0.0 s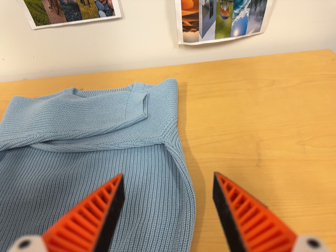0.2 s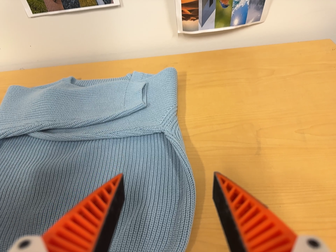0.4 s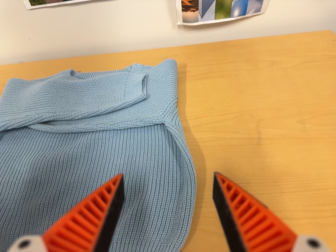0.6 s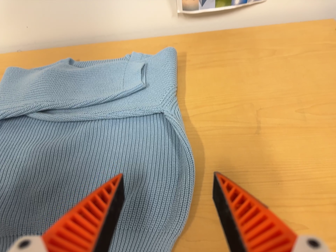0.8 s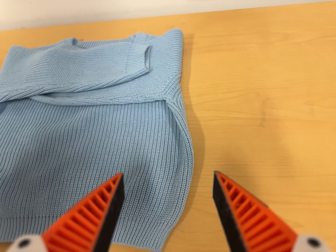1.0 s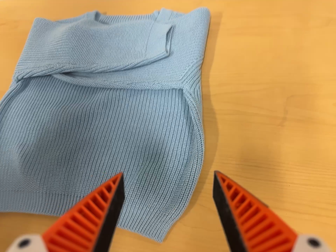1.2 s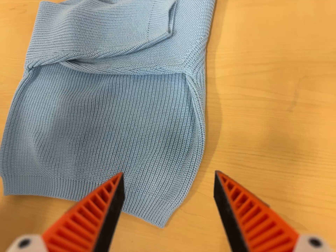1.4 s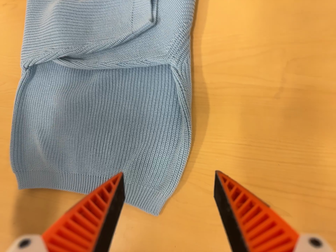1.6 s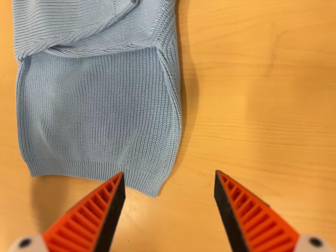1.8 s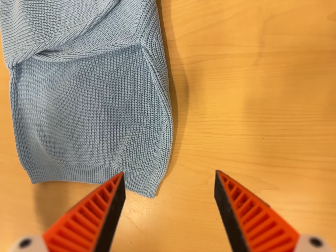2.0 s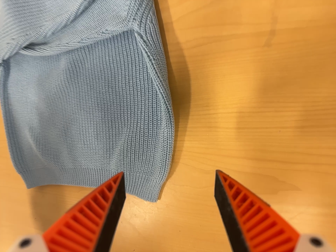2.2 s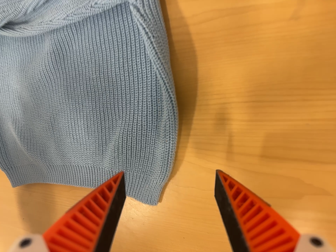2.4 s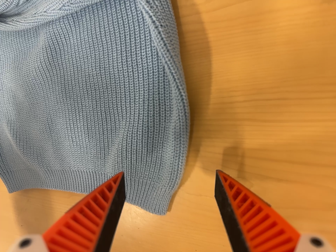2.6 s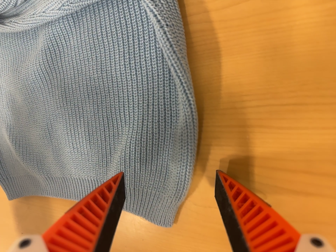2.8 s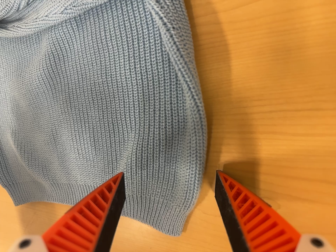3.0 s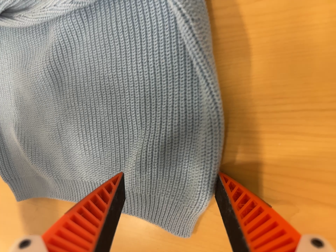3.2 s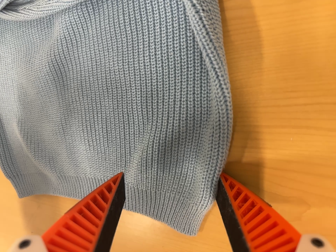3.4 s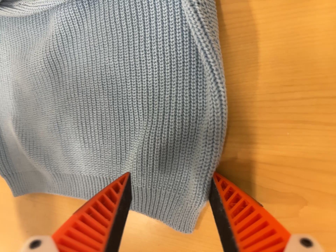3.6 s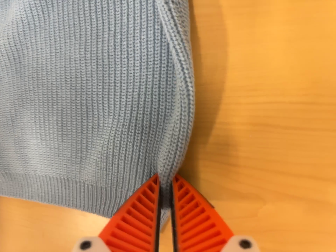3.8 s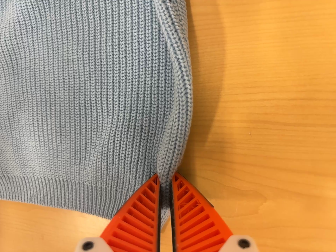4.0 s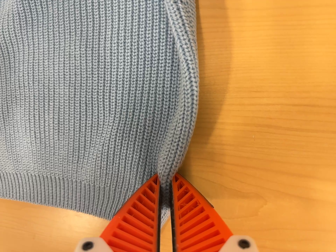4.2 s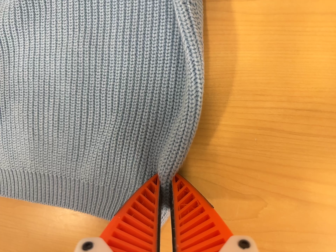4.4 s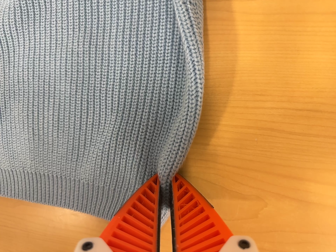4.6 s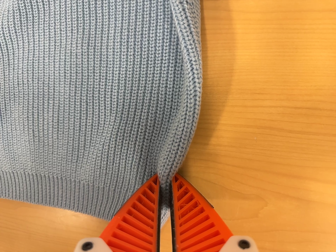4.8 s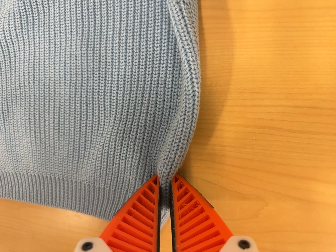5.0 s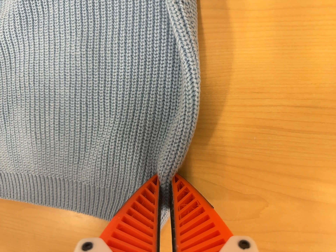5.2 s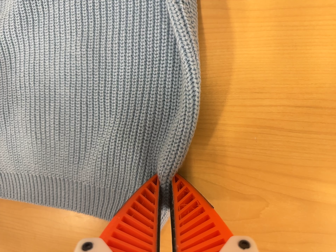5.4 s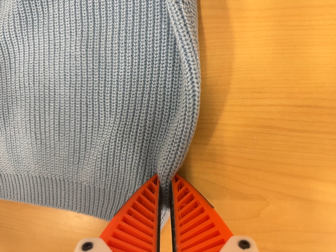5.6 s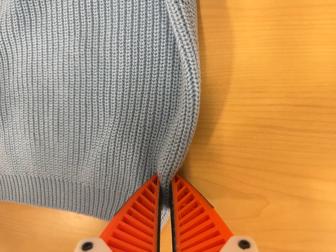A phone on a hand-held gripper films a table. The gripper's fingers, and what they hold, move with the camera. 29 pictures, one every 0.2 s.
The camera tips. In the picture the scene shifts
upward.
0.0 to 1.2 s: The camera pans to its left by about 15 degrees. It travels toward the top of its view and to its right, about 12 cm. Its aim tips toward the bottom of its view by about 25 degrees, and the scene shifts upward.
1.2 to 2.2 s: The camera pans to its left by about 10 degrees. It travels to its right, forward and toward the top of its view, about 16 cm. Its aim tips toward the bottom of its view by about 20 degrees. It rolls about its line of sight by about 15 degrees, and the scene rotates counterclockwise.
2.2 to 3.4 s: The camera travels forward, about 7 cm, so what stands in front looms larger.
3.4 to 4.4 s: The scene slides to the left, as the camera pans about 15 degrees to its right.
4.4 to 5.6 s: The camera shifts only a little, or ends up much as it began.
The film runs forward here.
